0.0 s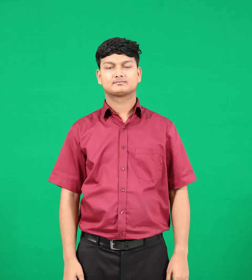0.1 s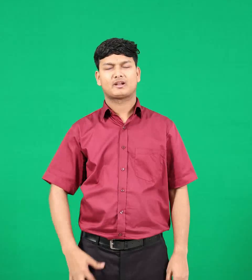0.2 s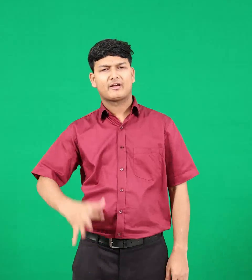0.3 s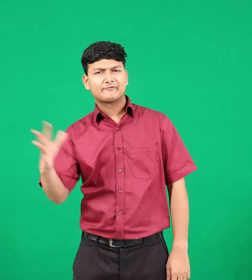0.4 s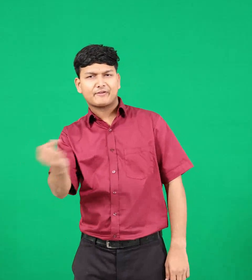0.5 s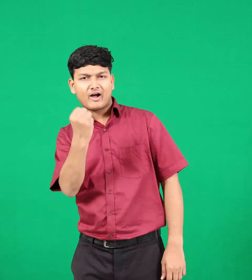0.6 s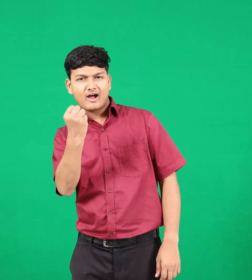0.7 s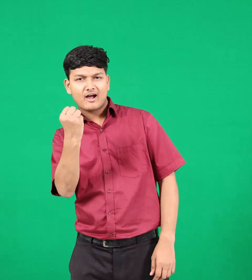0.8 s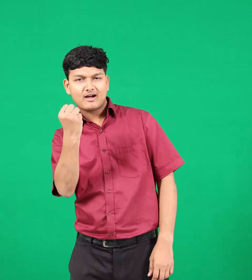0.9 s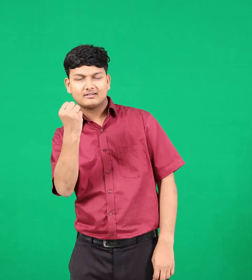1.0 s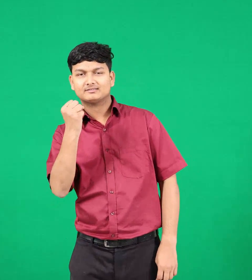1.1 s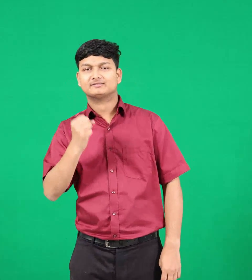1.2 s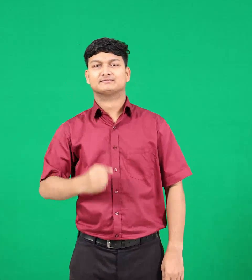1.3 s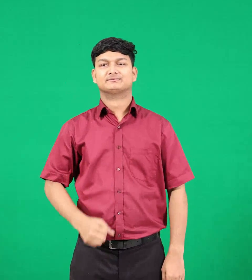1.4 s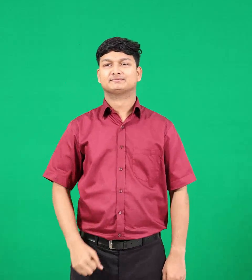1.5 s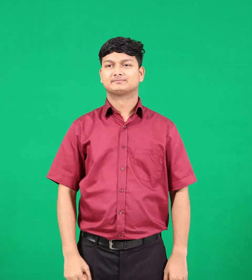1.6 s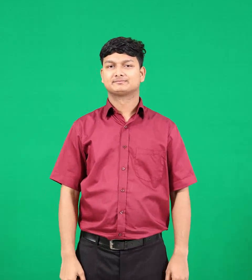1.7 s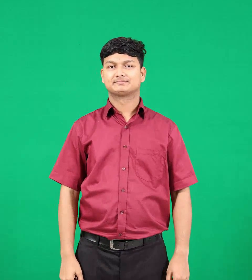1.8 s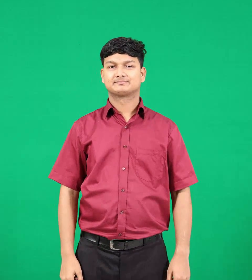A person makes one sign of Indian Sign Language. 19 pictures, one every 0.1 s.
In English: get
